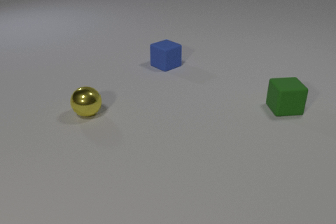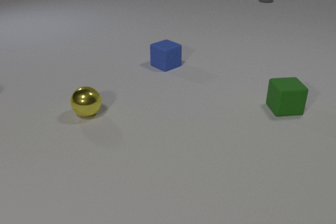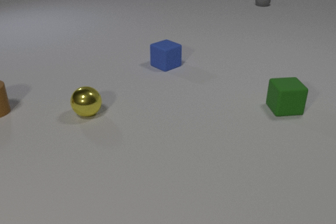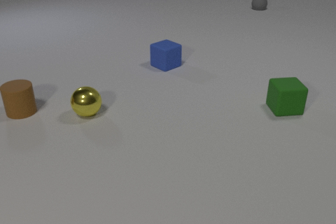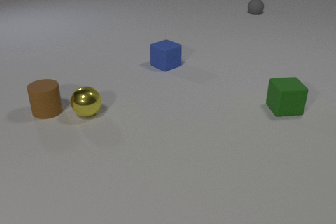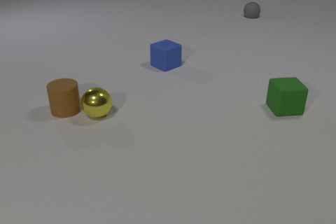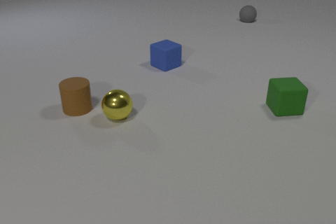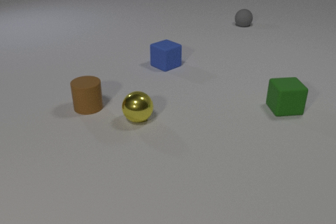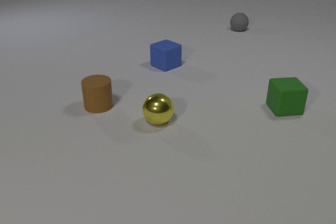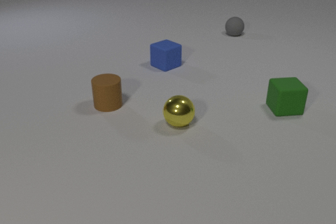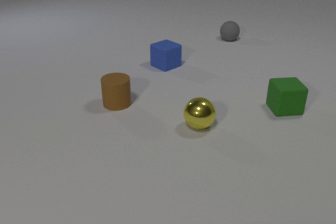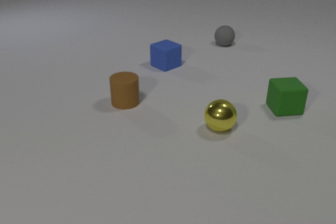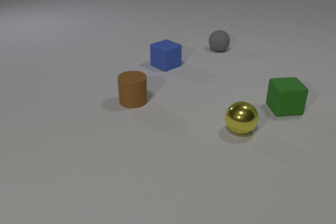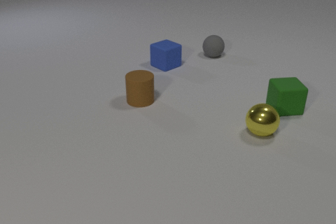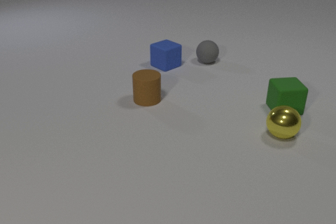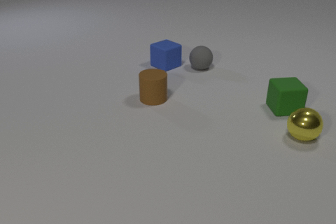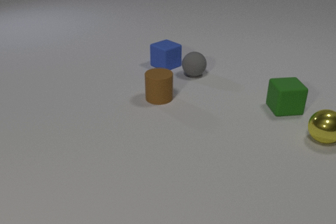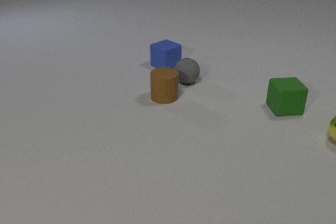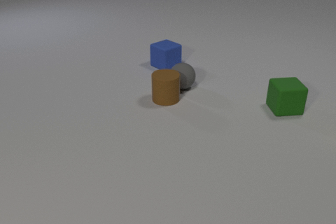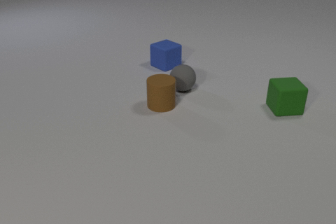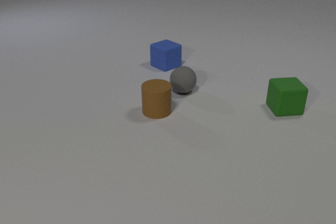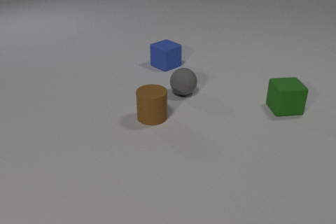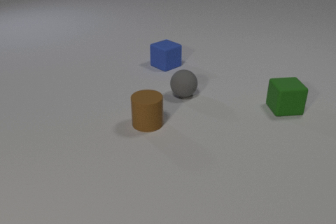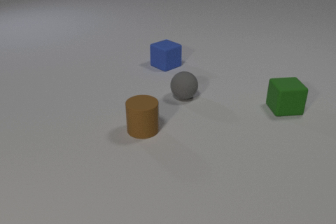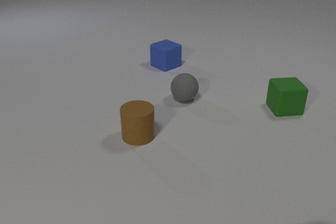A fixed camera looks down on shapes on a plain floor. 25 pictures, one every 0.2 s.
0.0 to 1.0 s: The brown rubber cylinder comes in at the left edge, slides to the right. The yellow metal sphere rolls to the right. The gray rubber sphere rolls toward the camera. The brown rubber cylinder and the yellow metal sphere collide.
1.0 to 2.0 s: The brown rubber cylinder slides to the right. The yellow metal sphere rolls to the right. The gray rubber sphere rolls toward the camera.
2.0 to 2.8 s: The brown rubber cylinder slides to the right. The yellow metal sphere rolls to the right. The gray rubber sphere rolls toward the camera.
2.8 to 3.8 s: The brown rubber cylinder slides to the right and toward the camera. The yellow metal sphere rolls to the right, leaves at the right edge. The gray rubber sphere rolls toward the camera. The brown rubber cylinder and the gray rubber sphere collide.
3.8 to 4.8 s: The brown rubber cylinder slides toward the camera. The gray rubber sphere rolls toward the camera.
What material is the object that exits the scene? metal.
What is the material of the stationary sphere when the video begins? metal.
Are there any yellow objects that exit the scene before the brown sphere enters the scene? yes.
